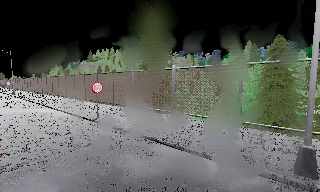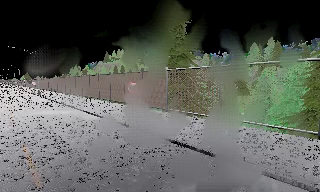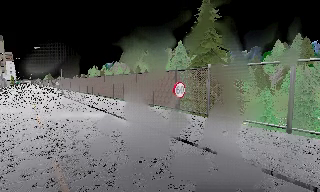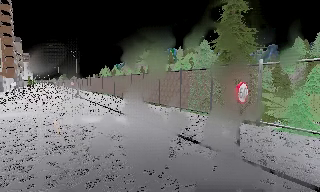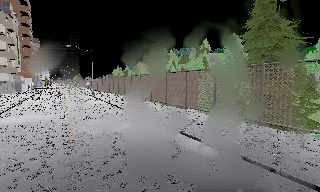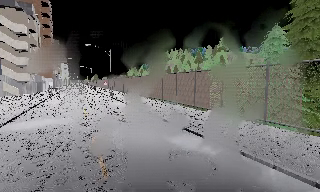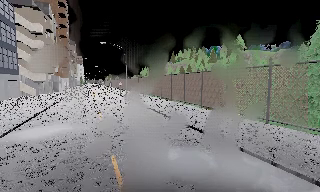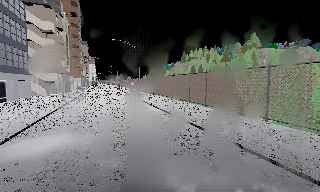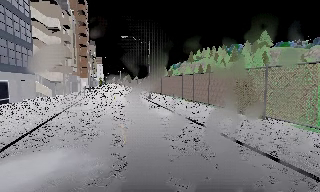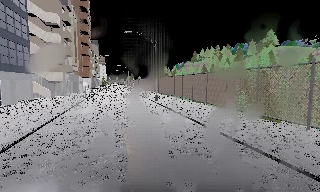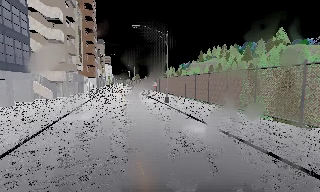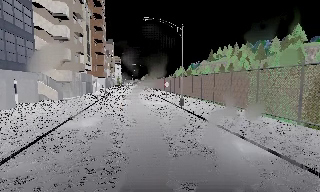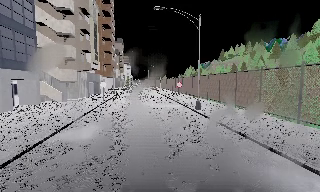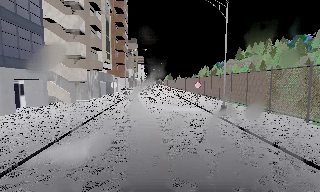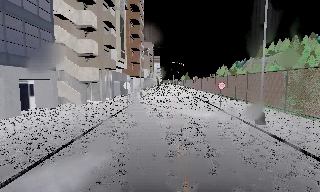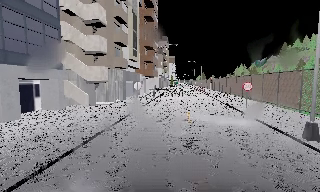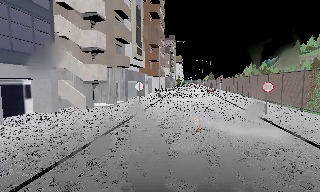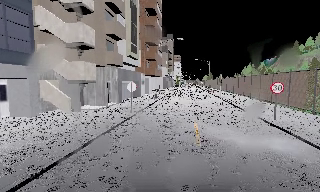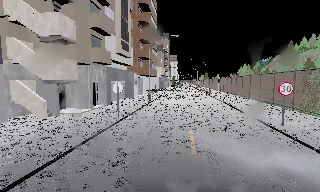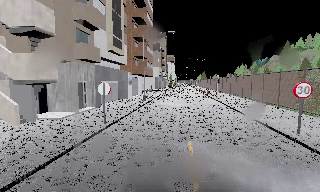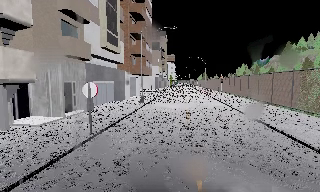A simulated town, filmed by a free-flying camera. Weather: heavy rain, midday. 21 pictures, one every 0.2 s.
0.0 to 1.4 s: The camera swings to its left by about 30 degrees, and the scene slides to the right. It travels forward and to its left, about 15 m.
1.4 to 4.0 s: The scene slides to the right, as the camera pans about 30 degrees to its left. It travels forward, about 25 m, so what stands in front looms larger.
The film runs forward here.
